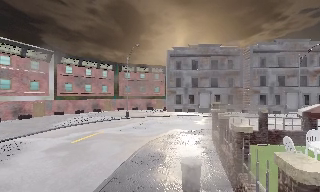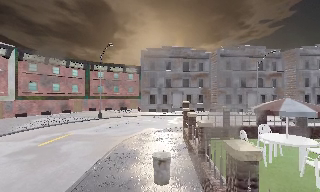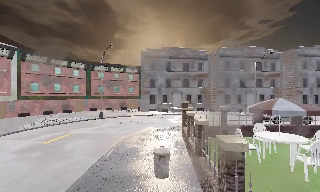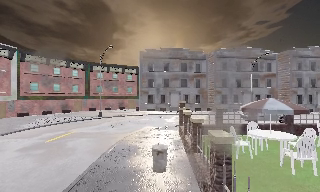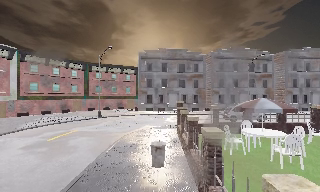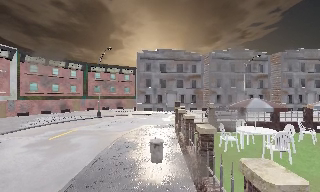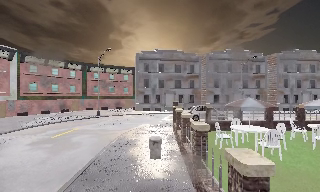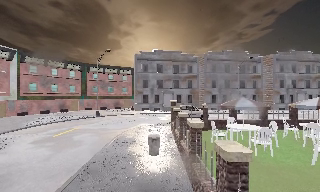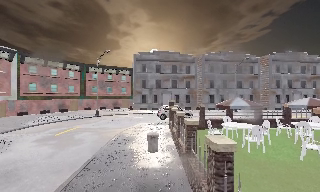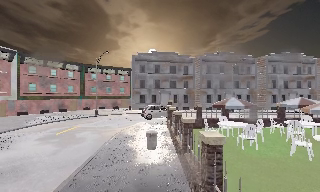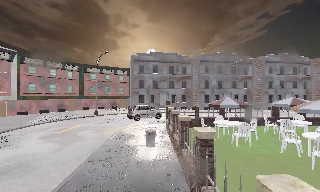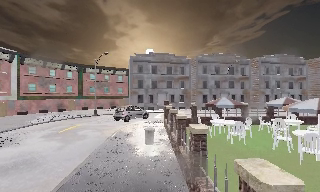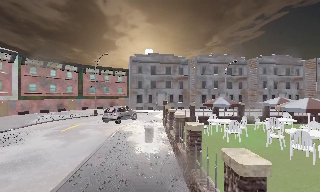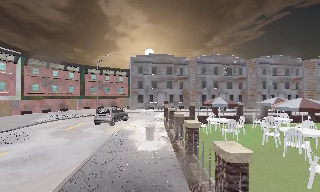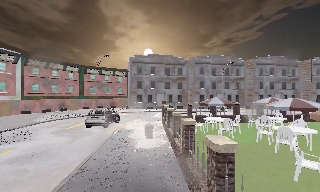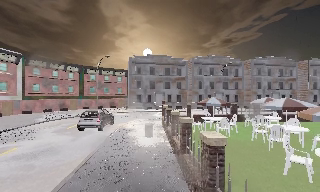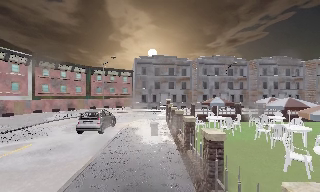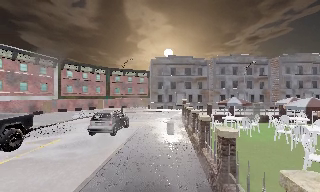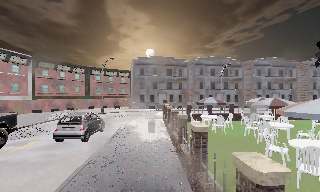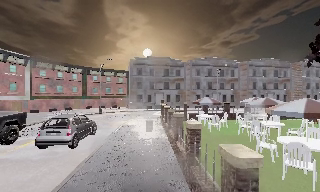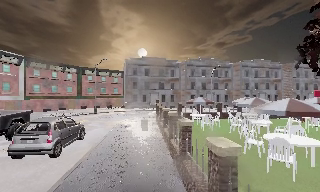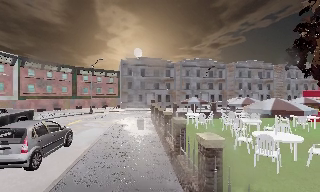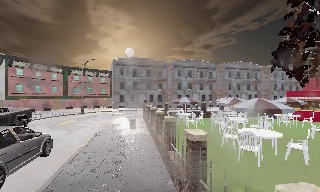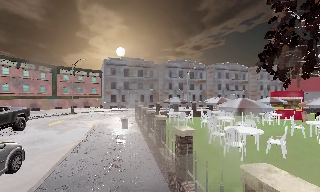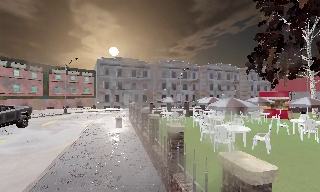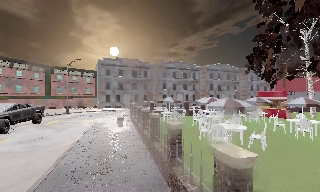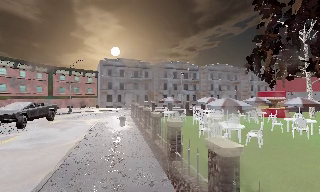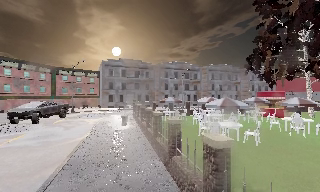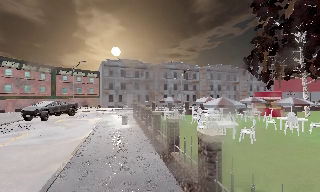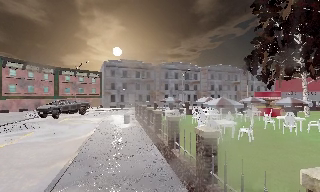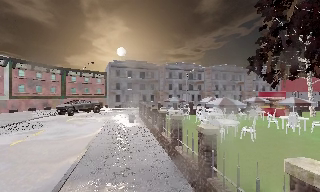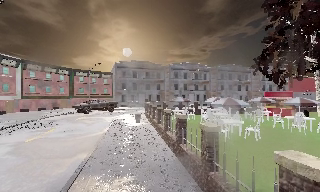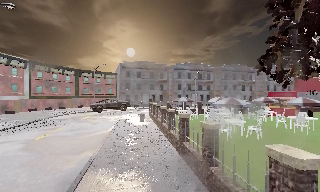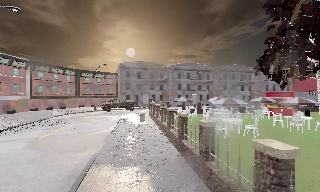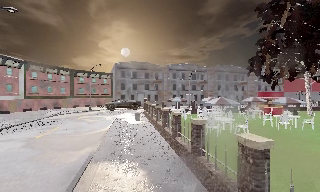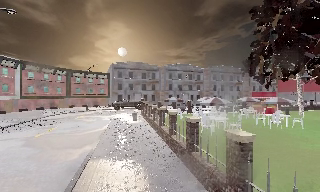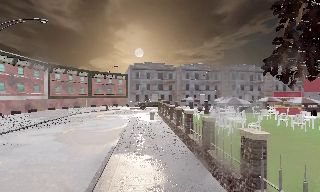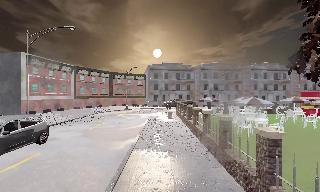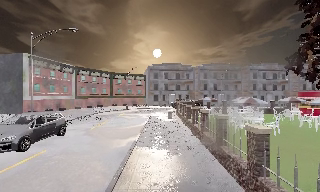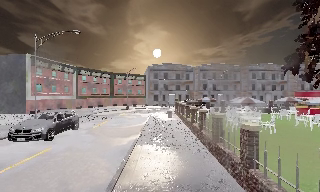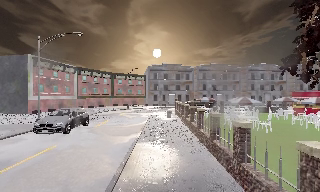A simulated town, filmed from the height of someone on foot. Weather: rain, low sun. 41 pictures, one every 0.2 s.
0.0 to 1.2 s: The camera pans to its right, which is clockwise from overhead, by about 10 degrees. It travels backward, about 2 m, so what stands in front gets smaller.
1.2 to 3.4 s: The camera travels backward, about 4 m, so what stands in front gets smaller.
3.4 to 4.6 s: The camera pans to its right, which is clockwise from overhead, by about 15 degrees. It travels backward, about 2 m, so what stands in front gets smaller.
4.6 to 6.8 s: The camera travels backward, about 4 m, so what stands in front gets smaller.
6.8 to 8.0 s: The scene slides to the right, as the camera pans about 10 degrees to its left. It travels backward, about 2 m, so what stands in front gets smaller.
The film runs backward here.
